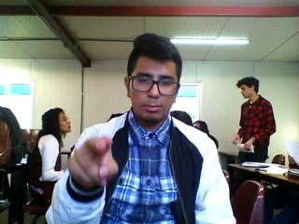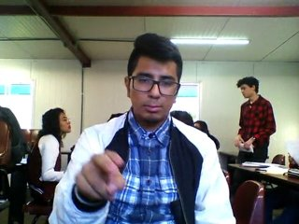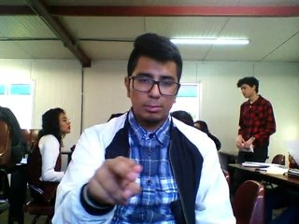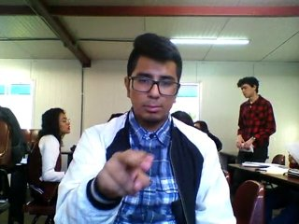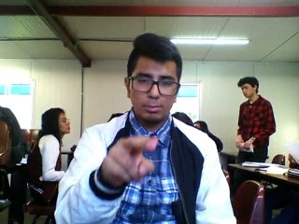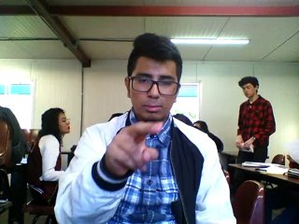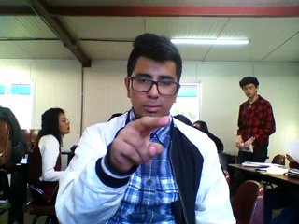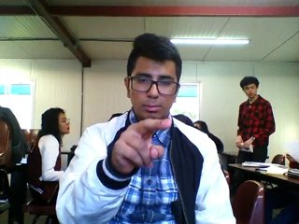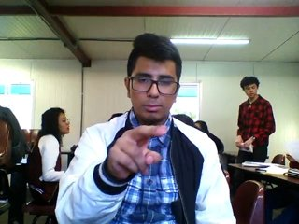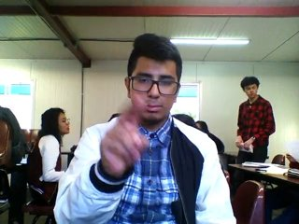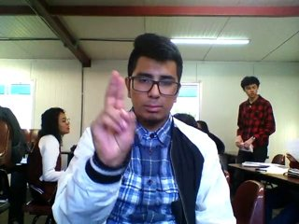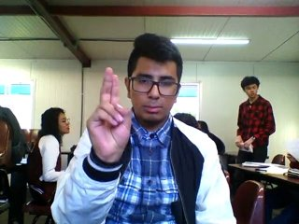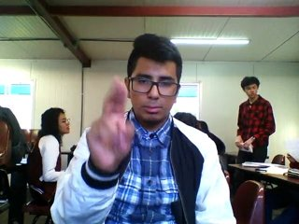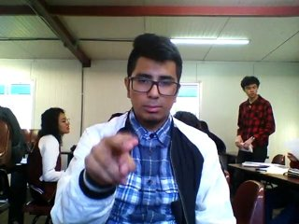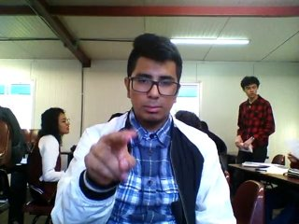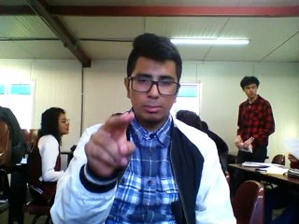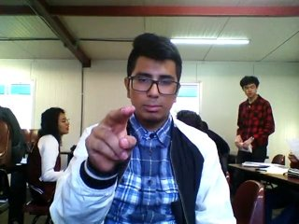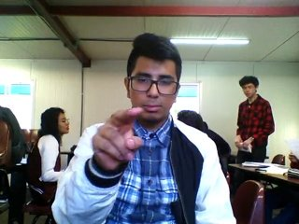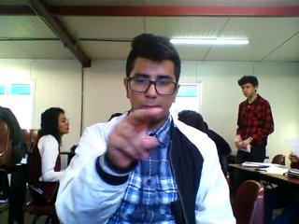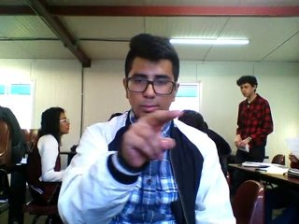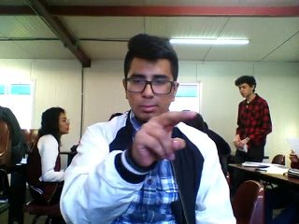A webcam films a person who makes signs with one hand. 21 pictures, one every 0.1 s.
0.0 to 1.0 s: Pointing with two fingers.
1.1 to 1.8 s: Click with two fingers.
